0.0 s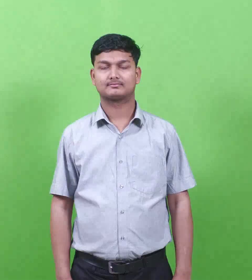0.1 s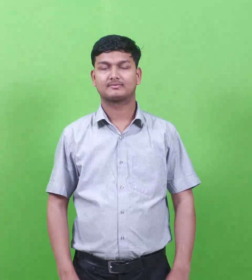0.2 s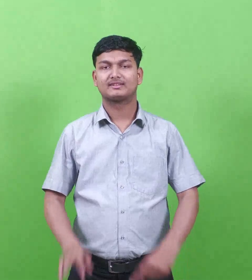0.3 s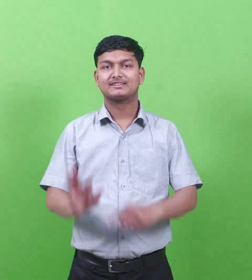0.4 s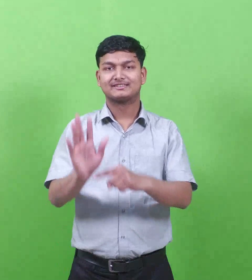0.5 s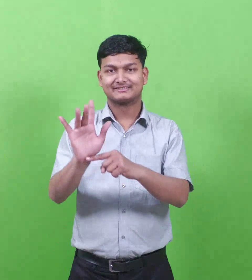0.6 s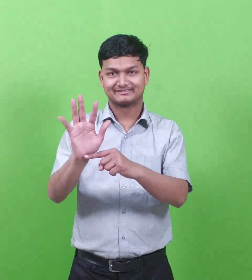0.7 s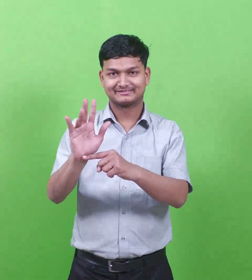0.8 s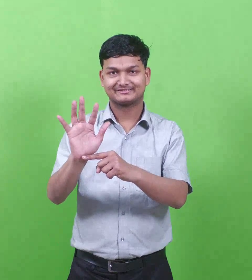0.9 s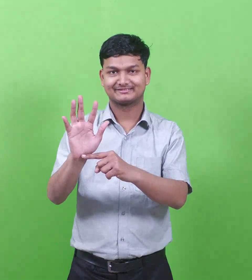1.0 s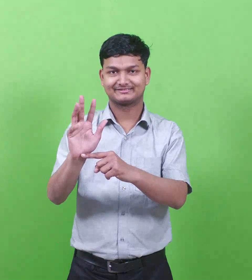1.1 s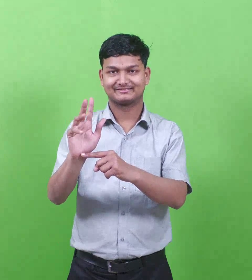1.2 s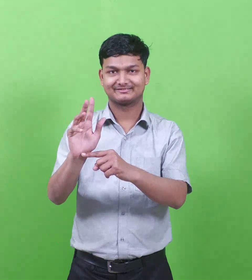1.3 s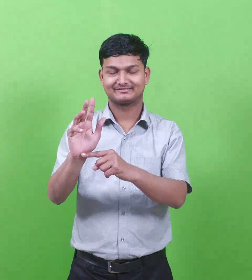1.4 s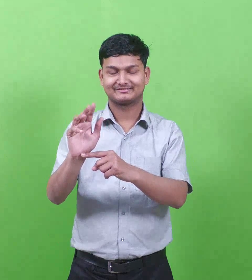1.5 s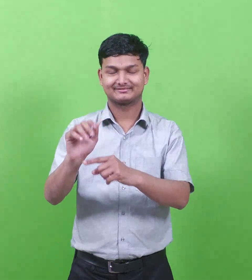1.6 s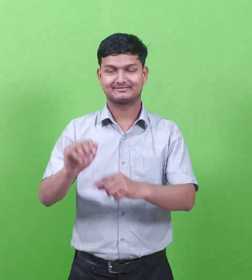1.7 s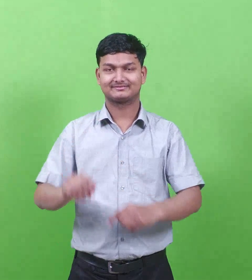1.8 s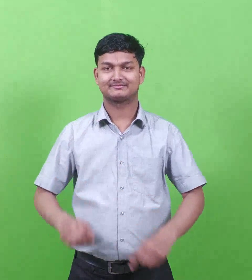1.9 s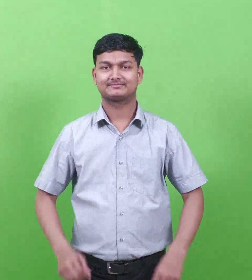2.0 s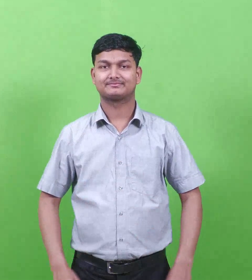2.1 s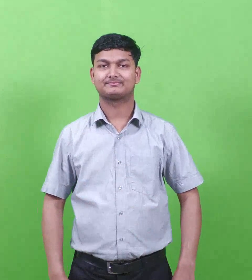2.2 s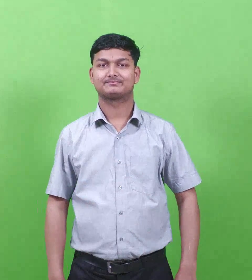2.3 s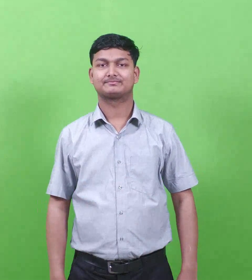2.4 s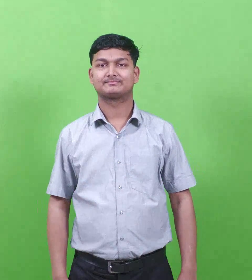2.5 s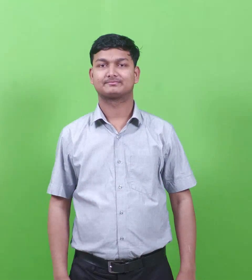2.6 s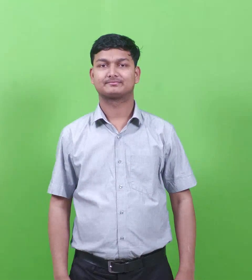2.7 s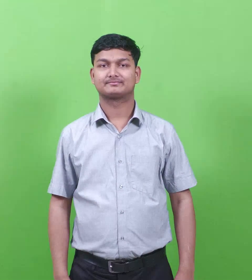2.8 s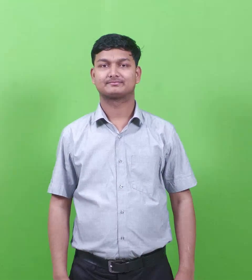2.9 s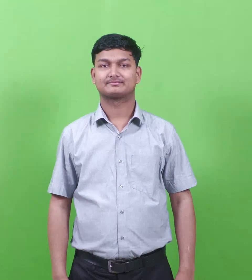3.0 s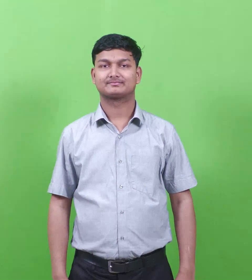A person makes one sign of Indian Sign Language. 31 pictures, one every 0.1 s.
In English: ur
